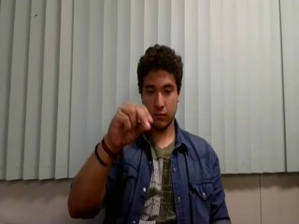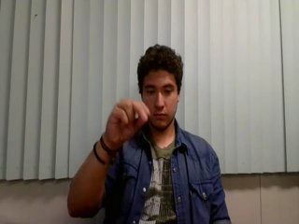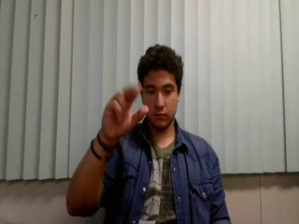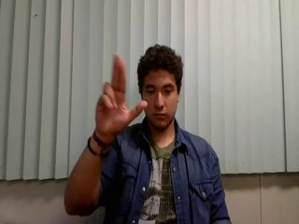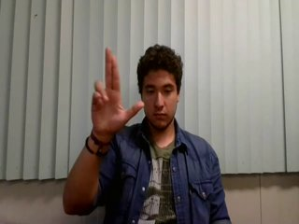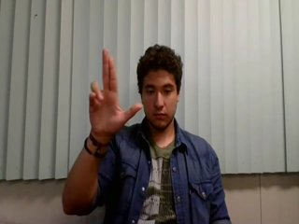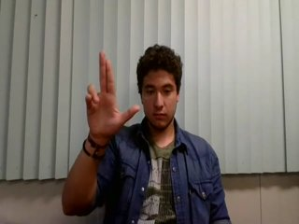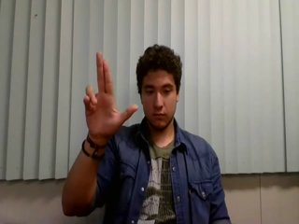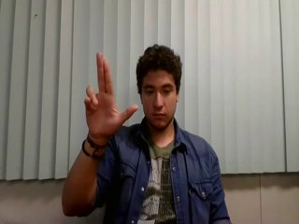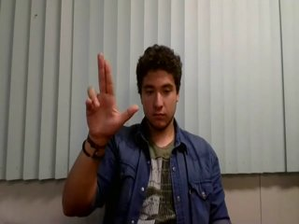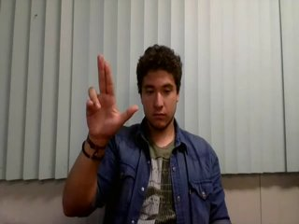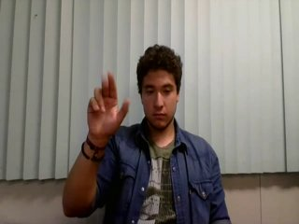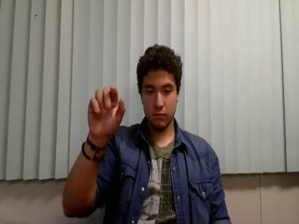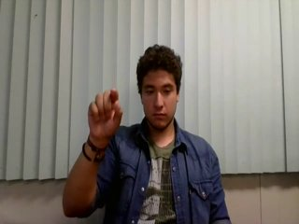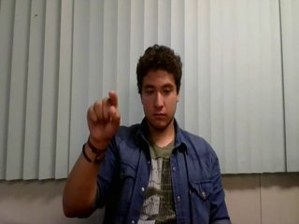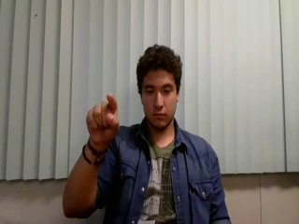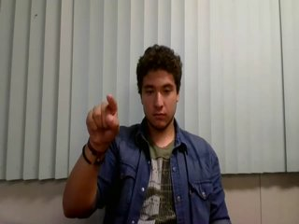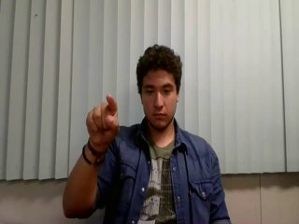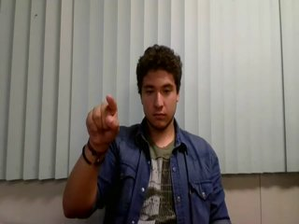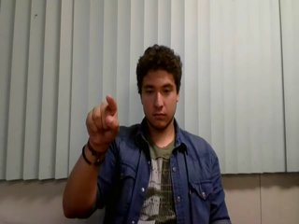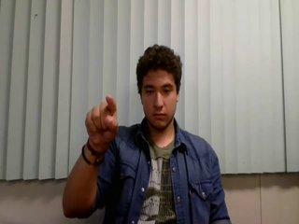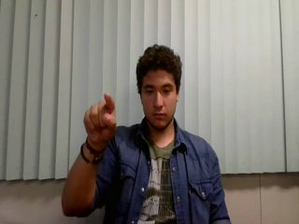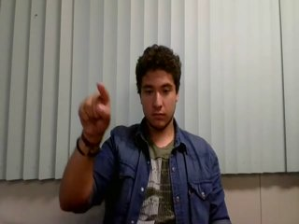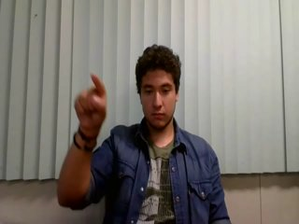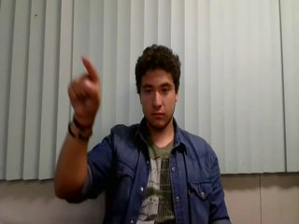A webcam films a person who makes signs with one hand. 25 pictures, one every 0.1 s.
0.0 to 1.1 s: Zoom in.
1.2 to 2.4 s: Pointing with one finger.
